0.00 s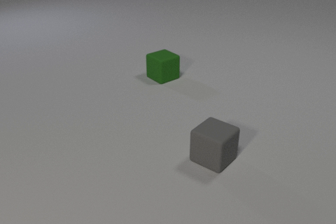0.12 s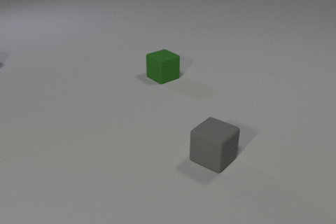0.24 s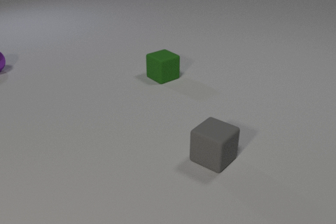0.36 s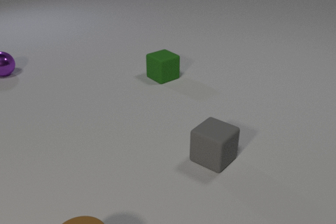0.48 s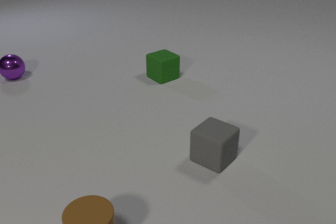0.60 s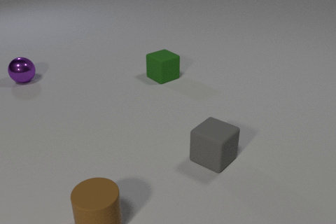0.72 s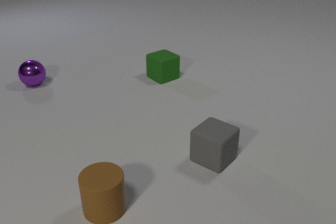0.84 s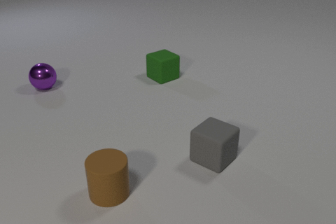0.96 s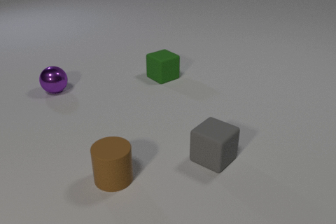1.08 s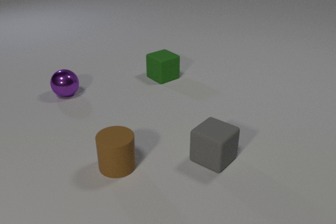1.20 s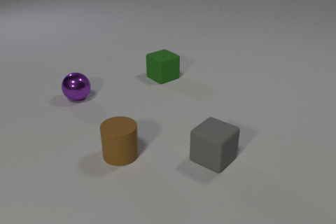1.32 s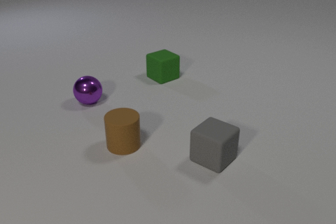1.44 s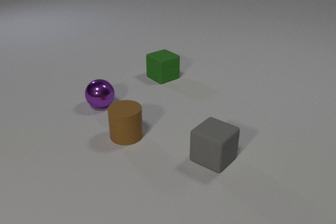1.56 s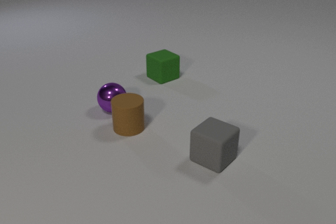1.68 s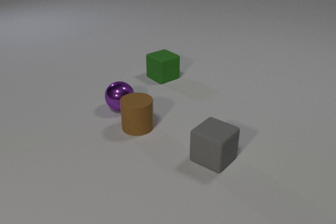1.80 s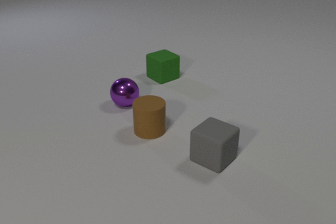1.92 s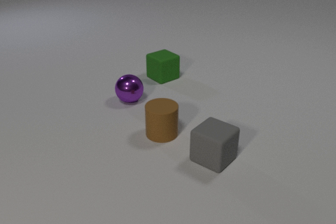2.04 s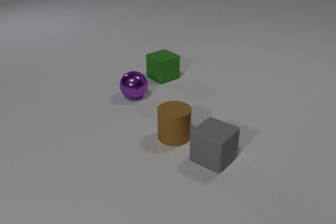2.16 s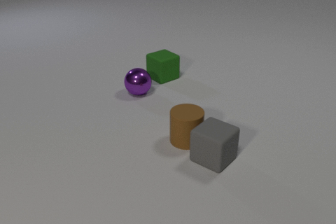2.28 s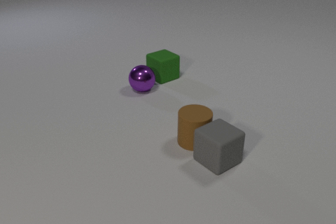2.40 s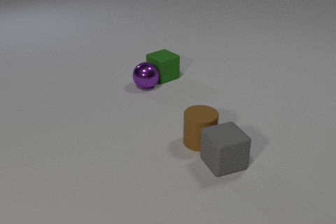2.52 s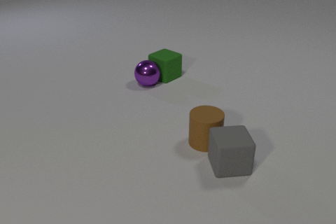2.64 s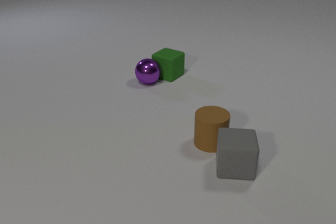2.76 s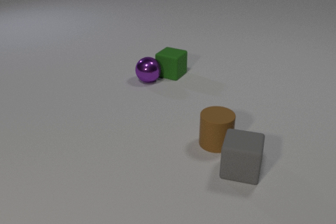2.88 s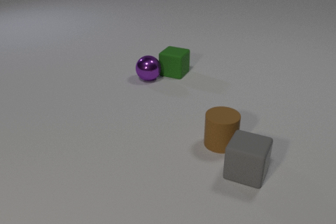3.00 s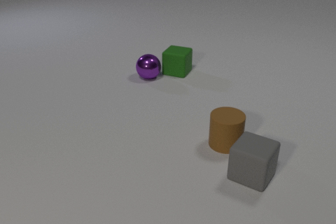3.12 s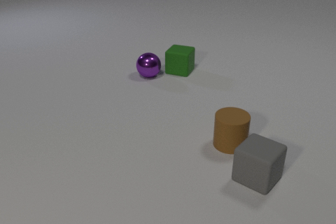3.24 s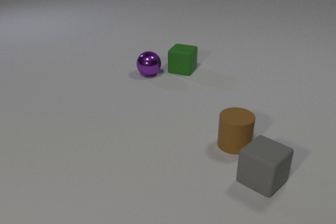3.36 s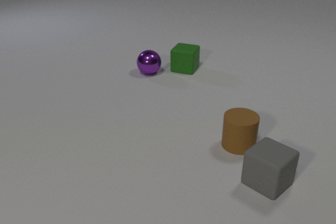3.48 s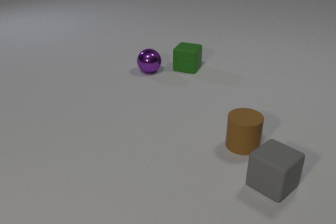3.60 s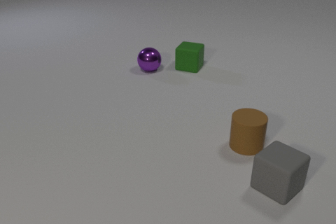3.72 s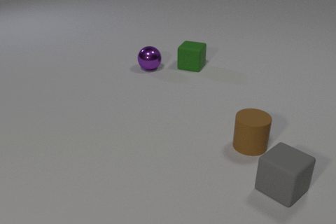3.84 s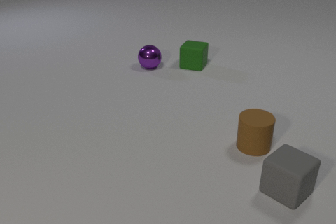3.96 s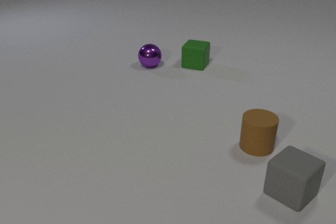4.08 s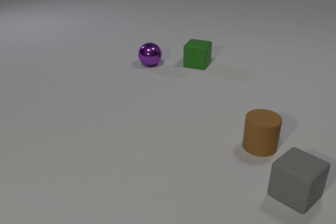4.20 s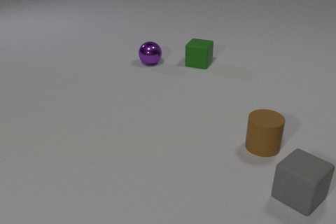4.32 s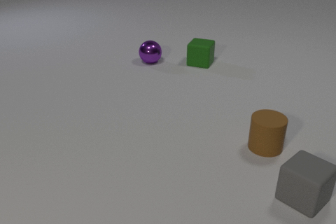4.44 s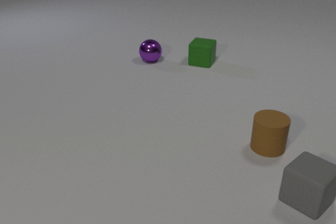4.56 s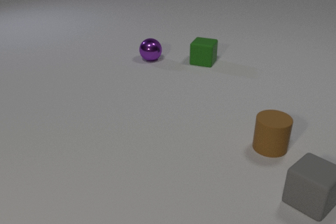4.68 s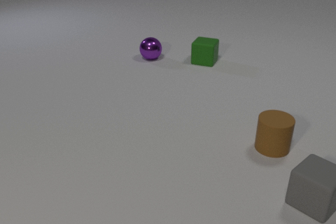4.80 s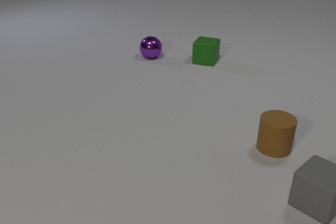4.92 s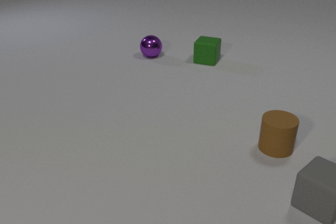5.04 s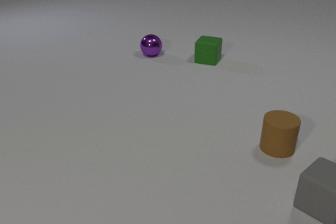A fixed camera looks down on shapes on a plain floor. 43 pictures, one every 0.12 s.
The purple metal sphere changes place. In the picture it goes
to the right.
The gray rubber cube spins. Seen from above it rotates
clockwise.
0.00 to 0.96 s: The purple metal sphere comes in at the left edge, rolls toward the camera and to the right. The brown rubber cylinder comes in at the bottom edge, slides away from the camera.
0.96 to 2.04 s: The purple metal sphere rolls to the right. The brown rubber cylinder slides away from the camera and to the right. The purple metal sphere and the brown rubber cylinder collide.
2.04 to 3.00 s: The purple metal sphere rolls away from the camera. The brown rubber cylinder slides to the right. The gray rubber cube slides to the right and toward the camera, spins so that its near face slides to the left, clockwise seen from above. The green rubber cube slides to the right and away from the camera, spins counterclockwise seen from above by about 30 degrees, its near face sliding to the right. The brown rubber cylinder and the gray rubber cube collide. The purple metal sphere and the green rubber cube collide.
3.00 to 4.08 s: The purple metal sphere rolls away from the camera. The brown rubber cylinder slides to the right. The gray rubber cube slides to the right. The green rubber cube slides away from the camera and to the right.
4.08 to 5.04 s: The purple metal sphere rolls away from the camera. The brown rubber cylinder slides to the right. The gray rubber cube slides to the right. The green rubber cube slides away from the camera and to the right.
How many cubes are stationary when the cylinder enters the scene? 2.
What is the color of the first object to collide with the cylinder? purple.
How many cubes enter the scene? 0.
